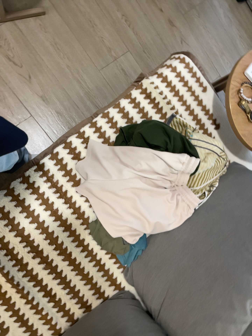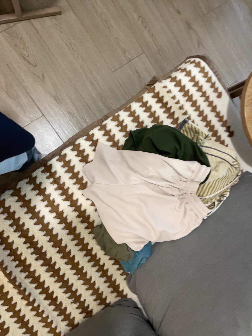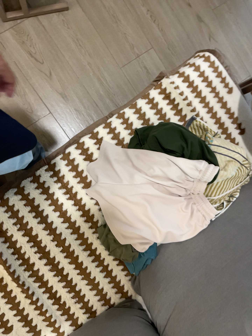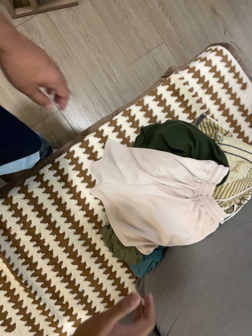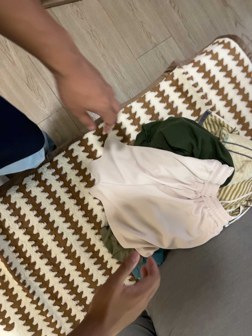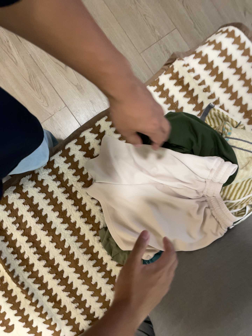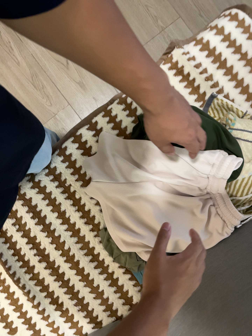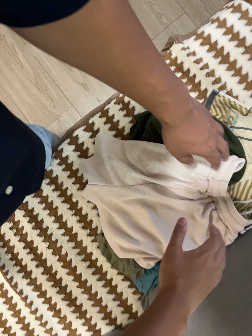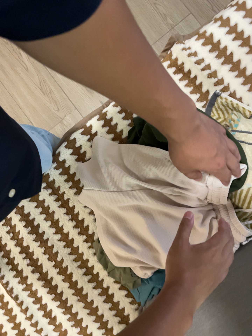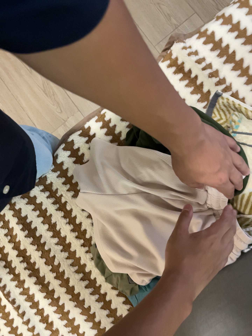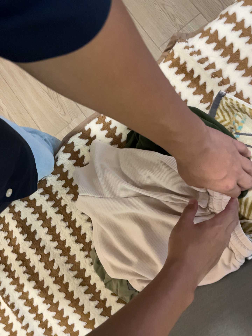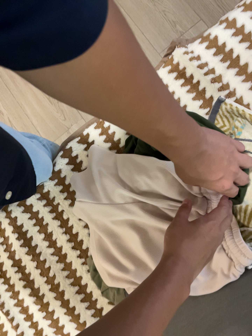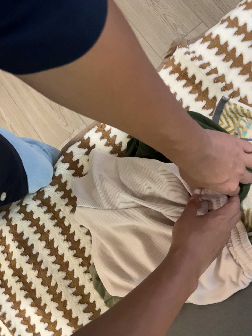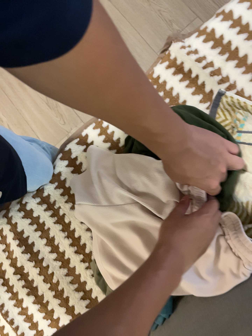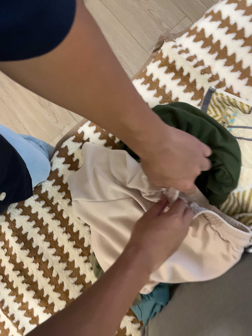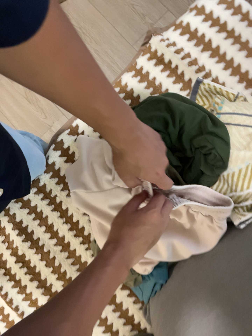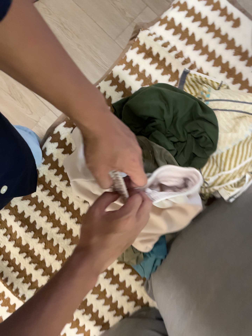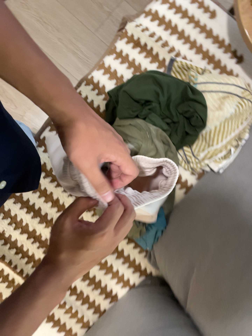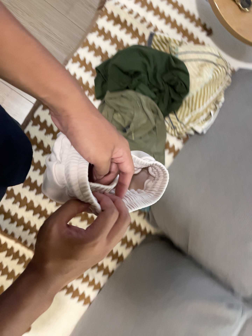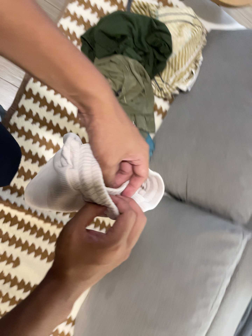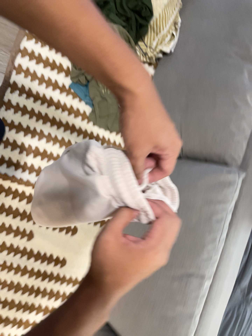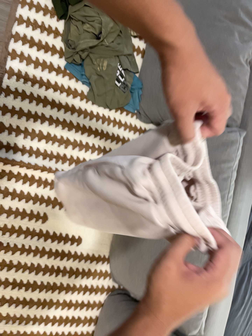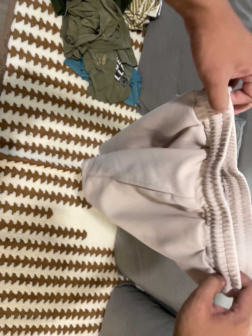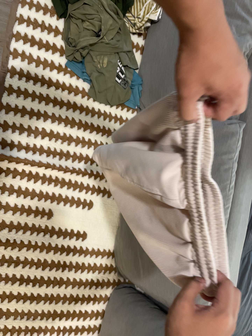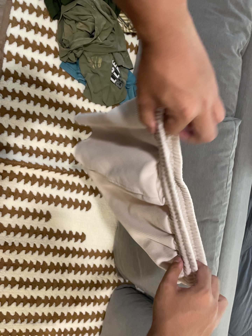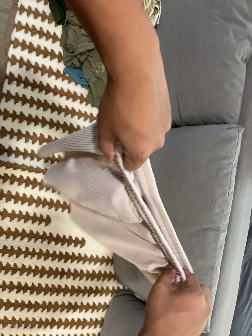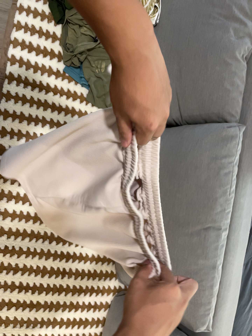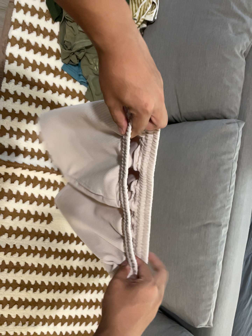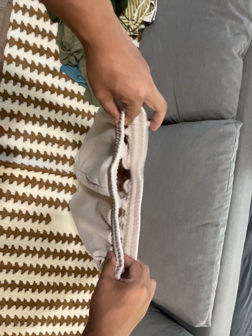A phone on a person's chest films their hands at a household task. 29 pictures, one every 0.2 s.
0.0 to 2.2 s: The camera pans to its left by about 30 degrees. It travels to its right and forward, about 40 cm.
2.2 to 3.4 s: The camera pans to its right by about 15 degrees. It travels to its left, backward and toward the bottom of its view, about 24 cm. It rolls about its line of sight by about 15 degrees, and the scene rotates counterclockwise.
3.4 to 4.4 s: The camera pans to its right by about 20 degrees. It travels toward the bottom of its view, to its left and backward, about 40 cm, so close, fixed things drift upward. Its aim tips toward the bottom of its view by about 10 degrees, and the scene shifts upward. It rolls about its line of sight by about 30 degrees, and the scene rotates counterclockwise.
4.4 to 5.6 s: The camera shifts only a little, or ends up much as it began.
The film runs forward here.
